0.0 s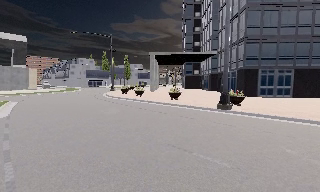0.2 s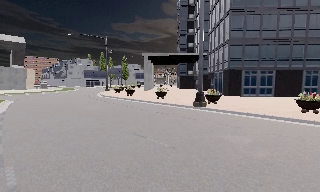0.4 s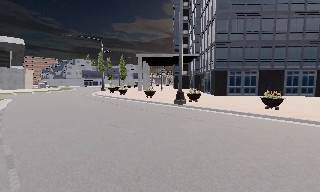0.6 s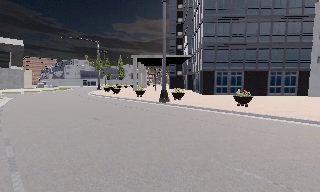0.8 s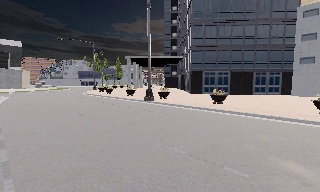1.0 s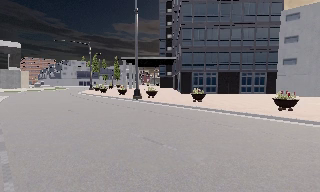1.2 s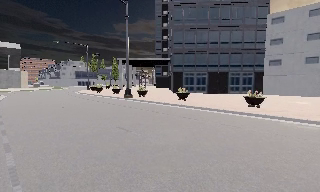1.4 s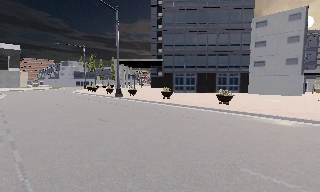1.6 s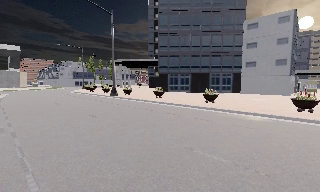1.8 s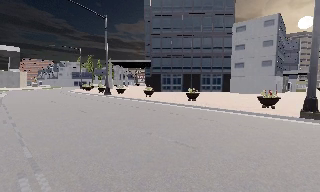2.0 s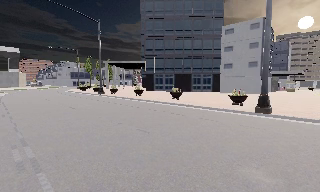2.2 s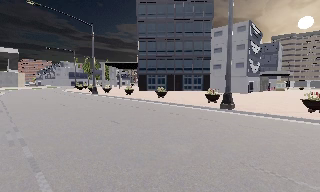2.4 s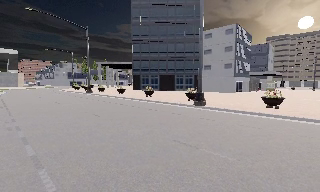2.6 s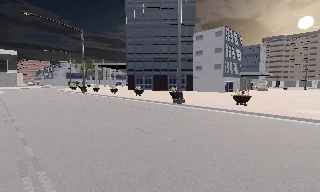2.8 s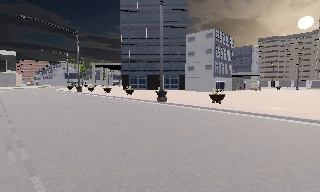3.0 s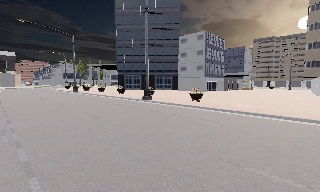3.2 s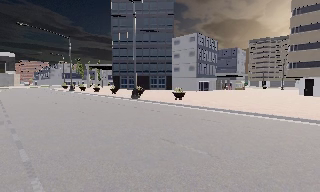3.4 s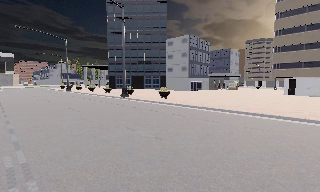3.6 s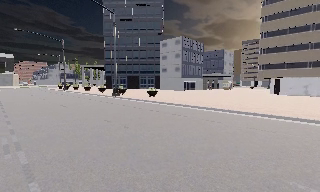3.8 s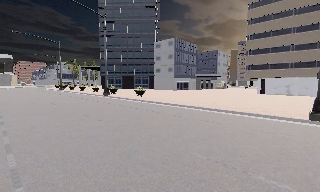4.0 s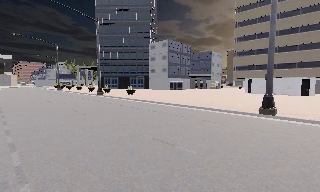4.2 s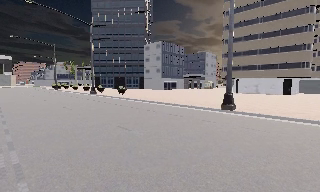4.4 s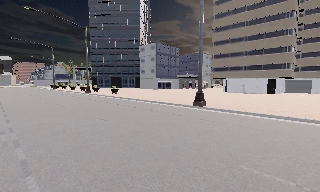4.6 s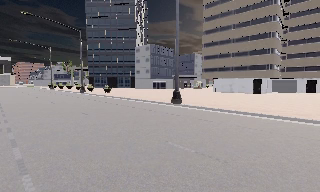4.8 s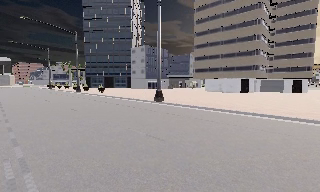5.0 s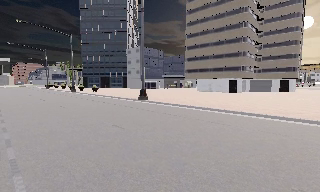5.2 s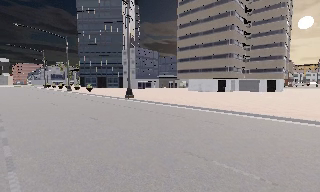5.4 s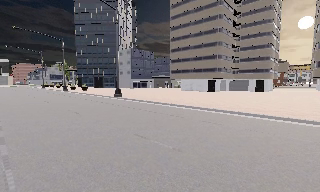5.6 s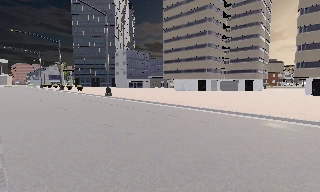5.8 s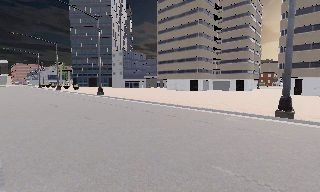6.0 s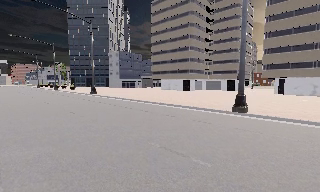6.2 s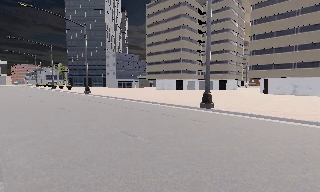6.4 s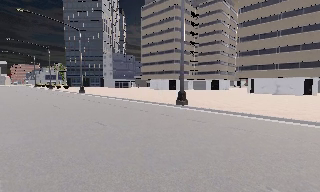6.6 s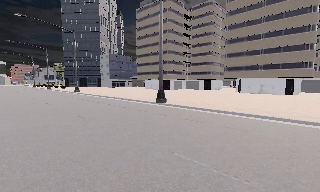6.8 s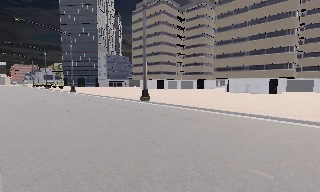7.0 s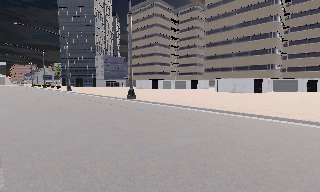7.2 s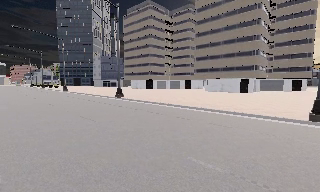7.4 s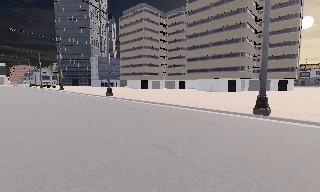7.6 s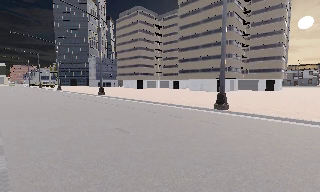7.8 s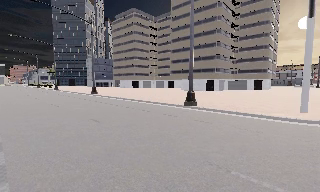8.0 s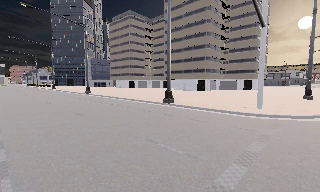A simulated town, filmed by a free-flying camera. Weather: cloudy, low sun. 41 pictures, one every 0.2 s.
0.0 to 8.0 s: The camera travels to its right and backward, about 80 m, so close, fixed things drift to the left.
The film runs backward here.
